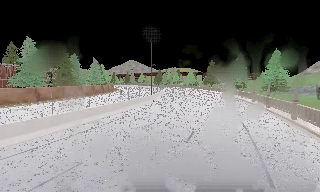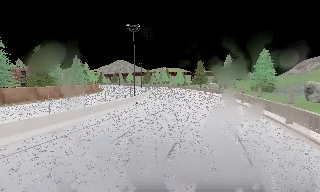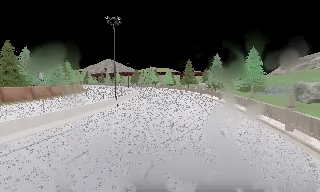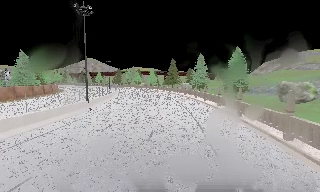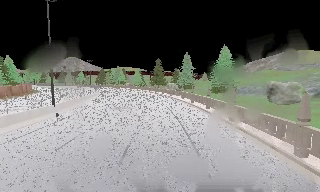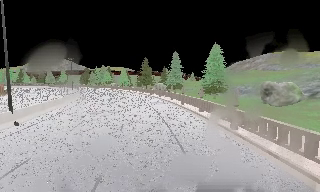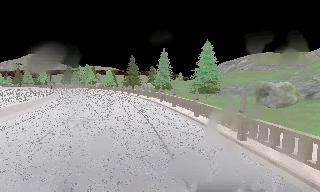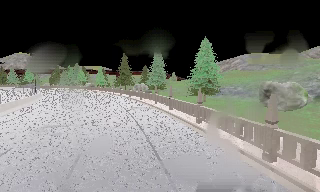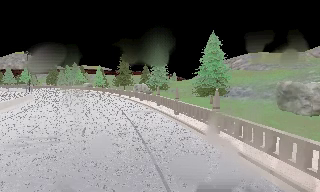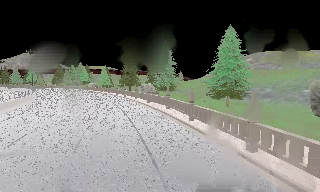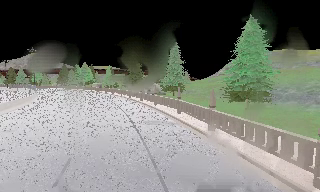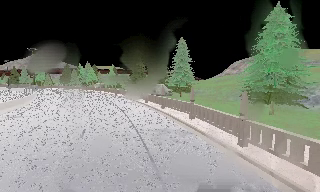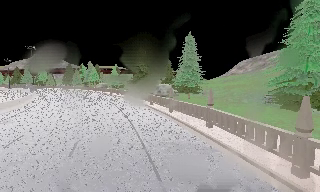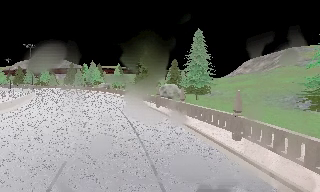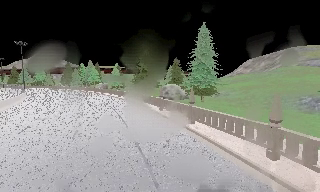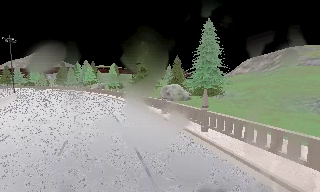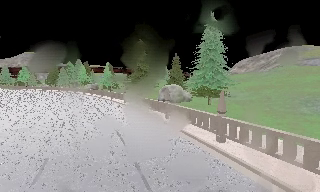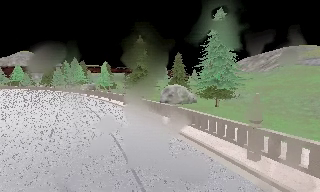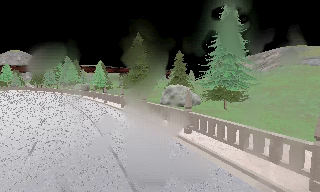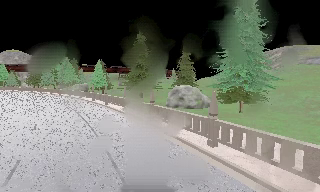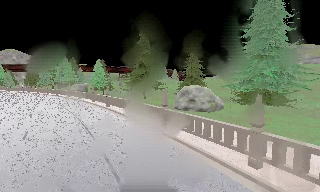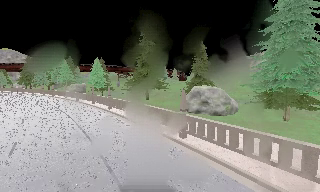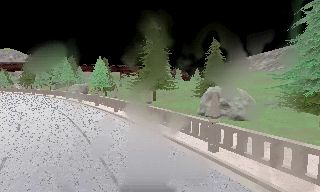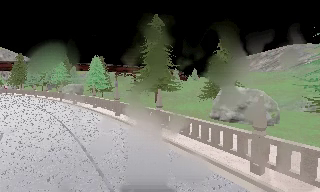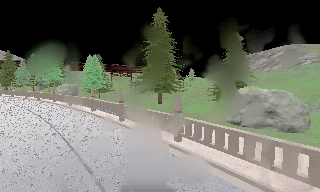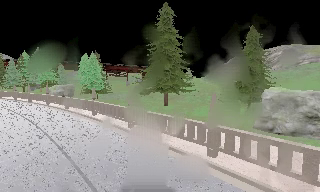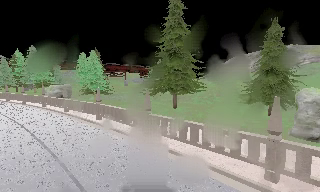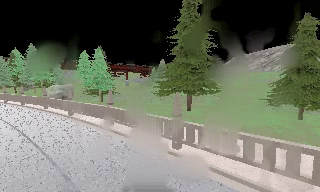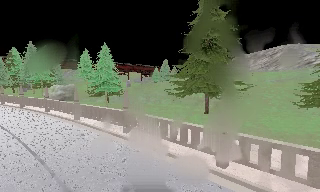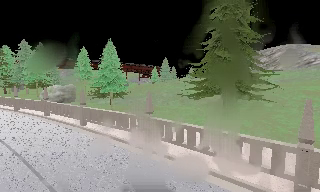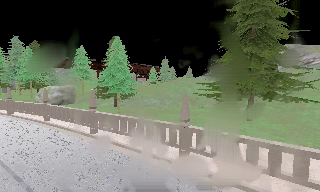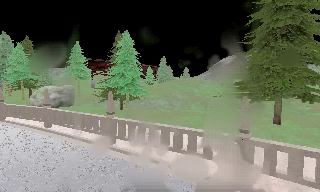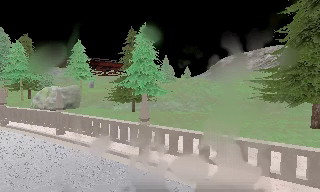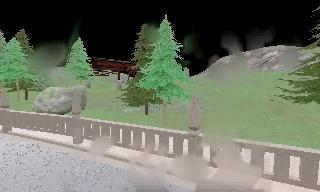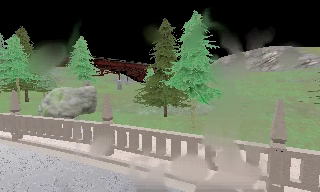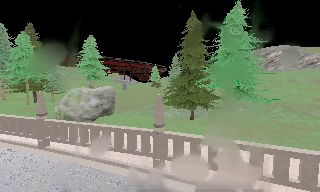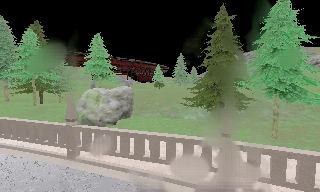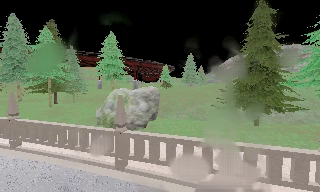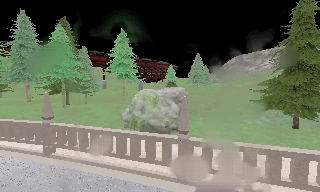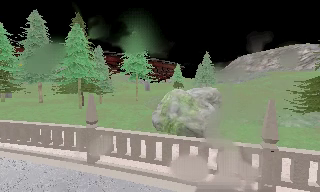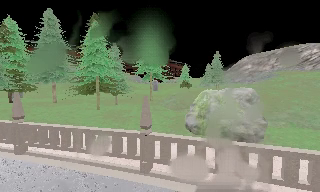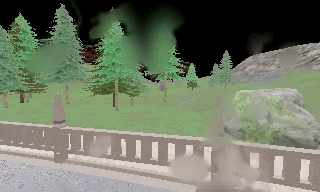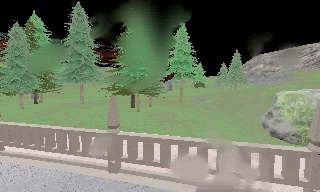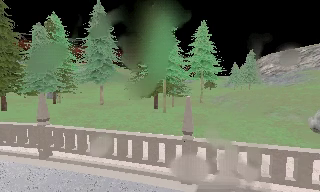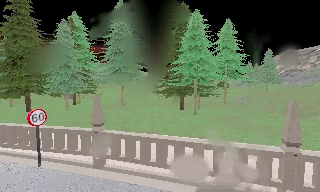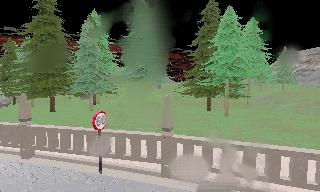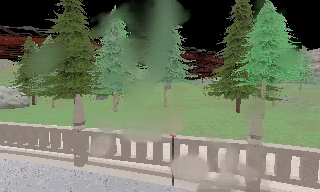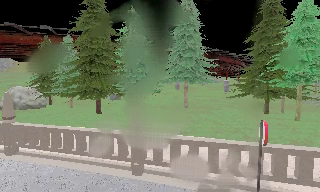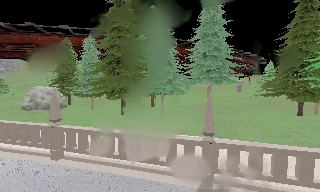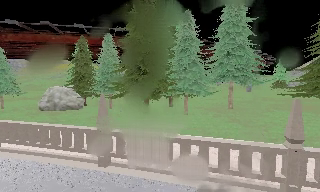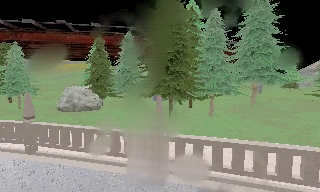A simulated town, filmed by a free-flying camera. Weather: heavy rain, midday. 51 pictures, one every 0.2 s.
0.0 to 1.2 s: The camera swings to its right by about 25 degrees, and the scene slides to the left. It travels forward, about 15 m, so what stands in front looms larger.
1.2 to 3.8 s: The camera travels forward, about 30 m, so what stands in front looms larger.
3.8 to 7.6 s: The camera pans to its right, which is clockwise from overhead, by about 20 degrees. It travels to its left and forward, about 45 m, so close, fixed things drift to the right.
7.6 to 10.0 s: The camera pans to its left, which is counterclockwise from overhead, by about 10 degrees. It travels to its left, about 30 m, so close, fixed things drift to the right.
The film runs forward here.
